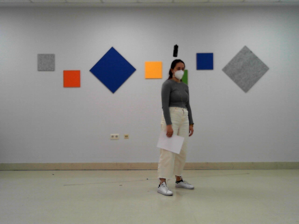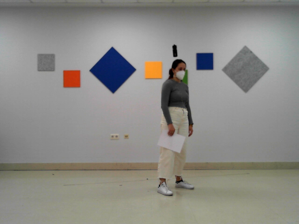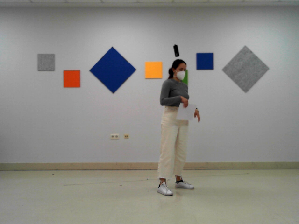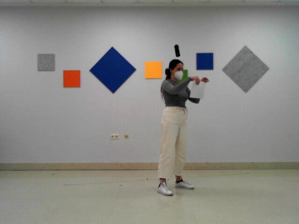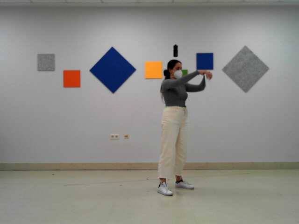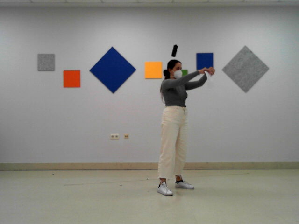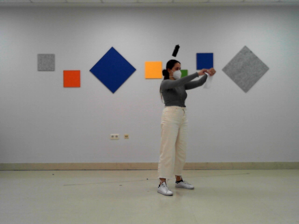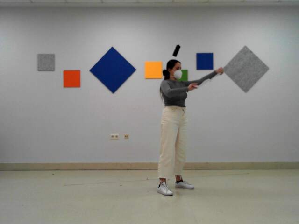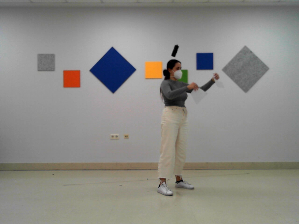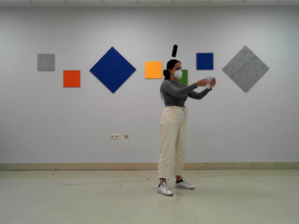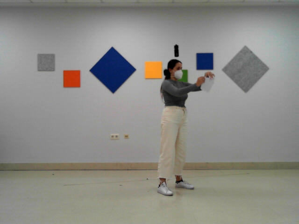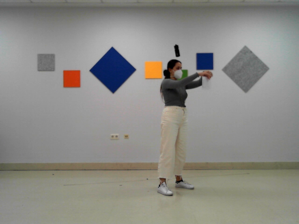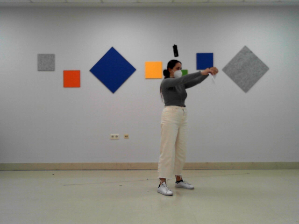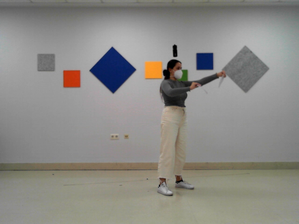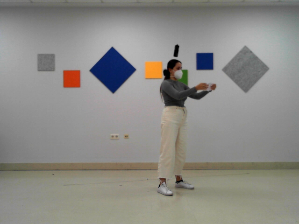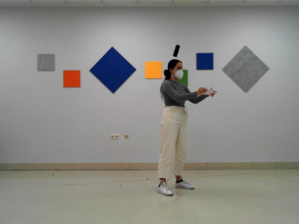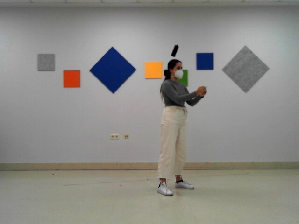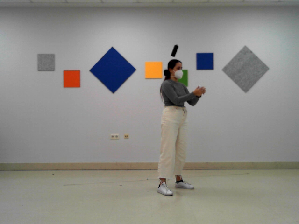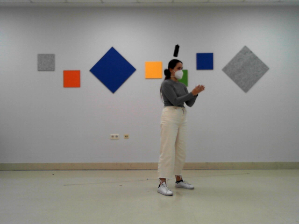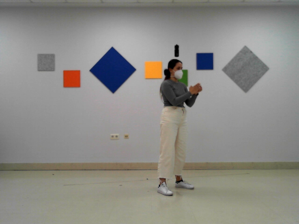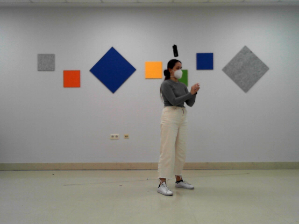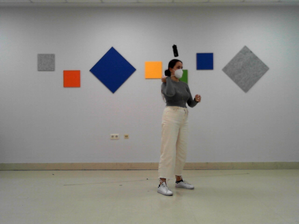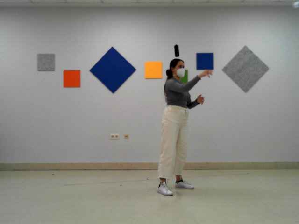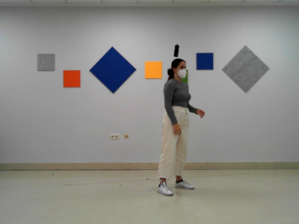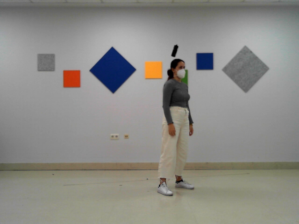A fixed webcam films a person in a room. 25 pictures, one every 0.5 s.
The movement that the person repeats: Tear a paper in 4 pieces, make a ball and throw it.
